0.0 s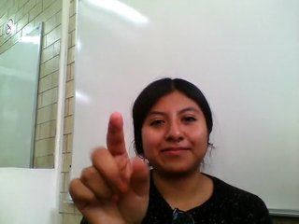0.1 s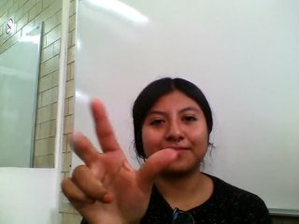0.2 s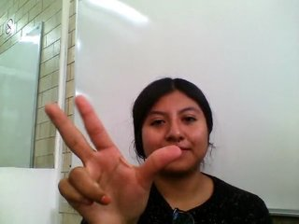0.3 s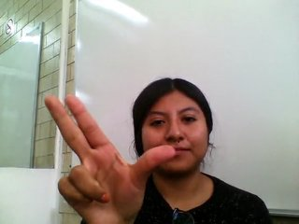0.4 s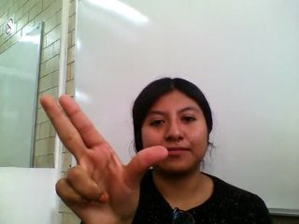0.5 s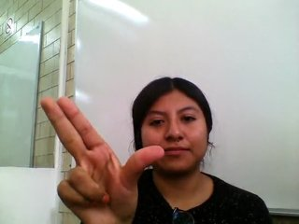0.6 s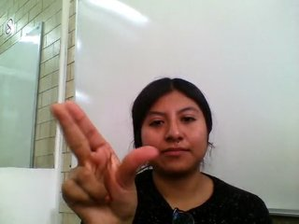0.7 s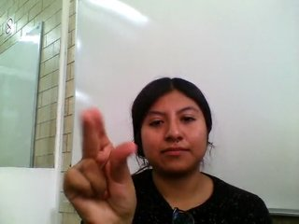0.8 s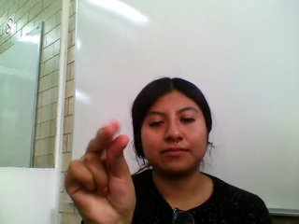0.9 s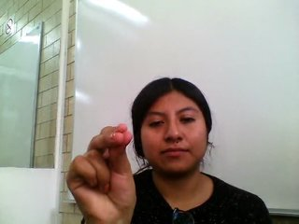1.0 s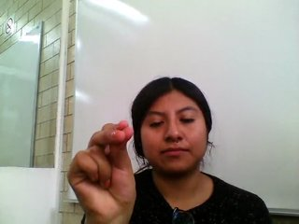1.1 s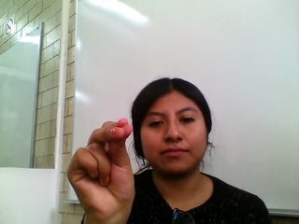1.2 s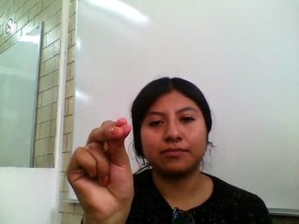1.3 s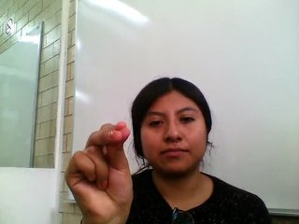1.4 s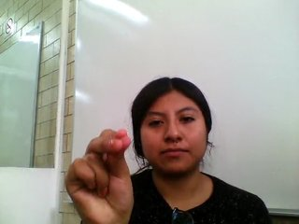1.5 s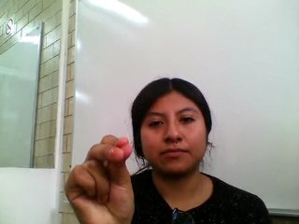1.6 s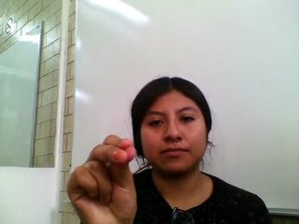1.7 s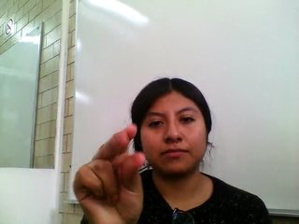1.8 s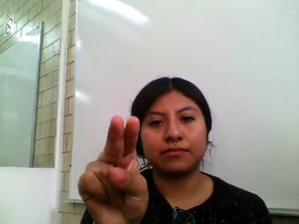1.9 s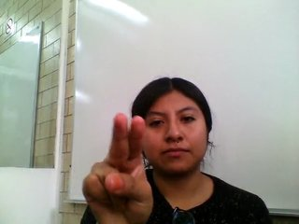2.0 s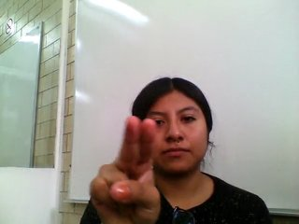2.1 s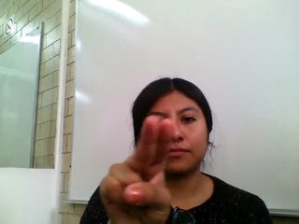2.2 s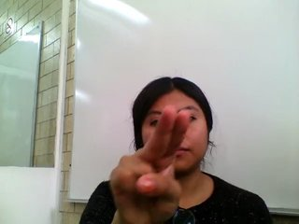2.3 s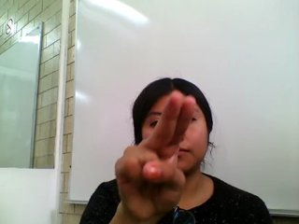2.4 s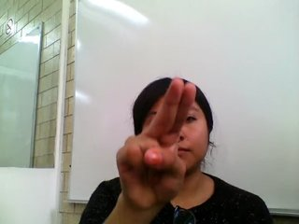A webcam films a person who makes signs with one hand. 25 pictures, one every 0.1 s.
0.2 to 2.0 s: Zoom out.
2.1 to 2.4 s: Pointing with two fingers.
